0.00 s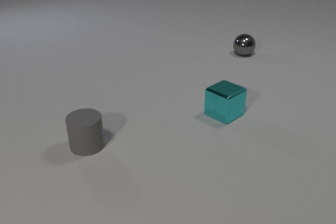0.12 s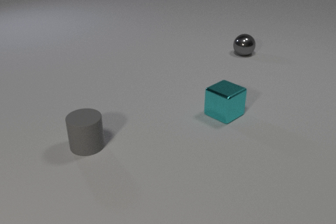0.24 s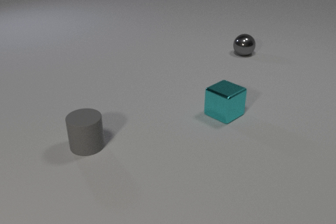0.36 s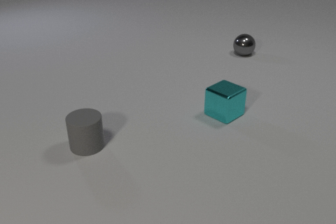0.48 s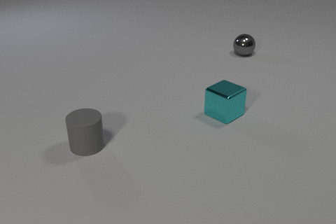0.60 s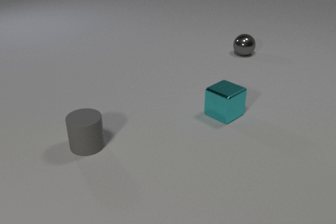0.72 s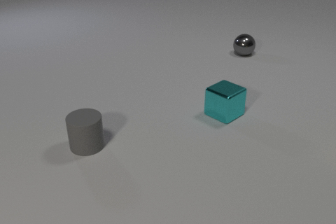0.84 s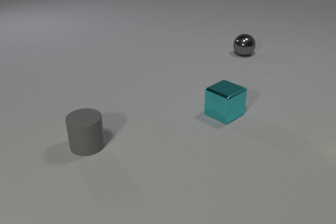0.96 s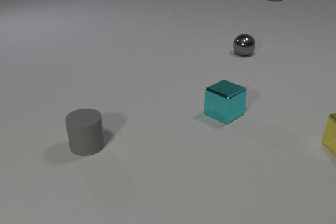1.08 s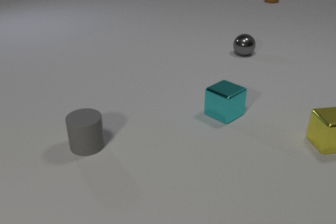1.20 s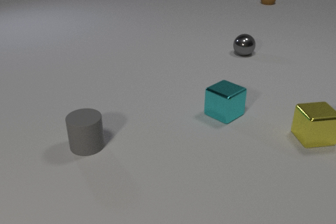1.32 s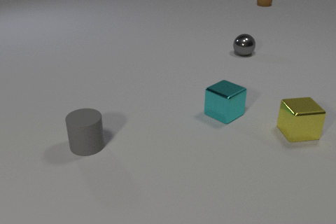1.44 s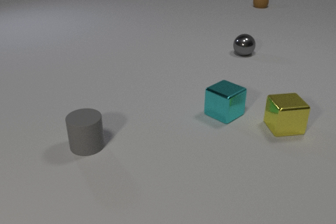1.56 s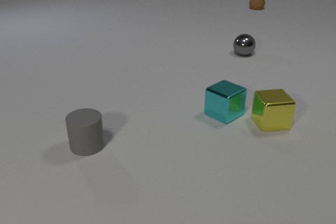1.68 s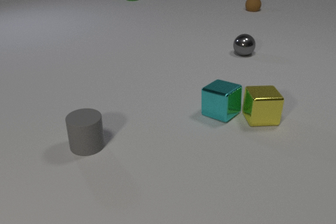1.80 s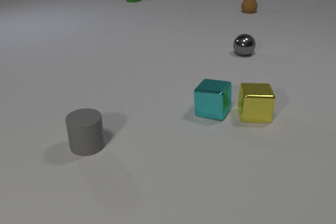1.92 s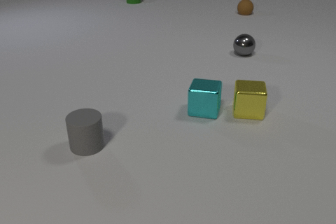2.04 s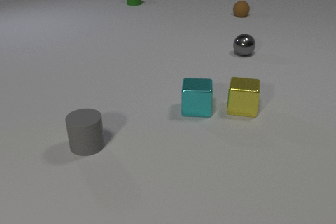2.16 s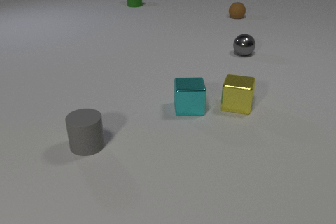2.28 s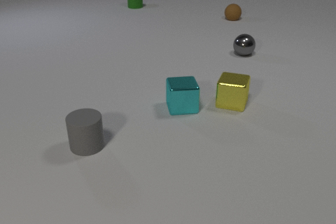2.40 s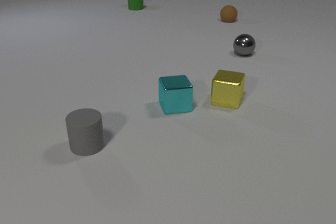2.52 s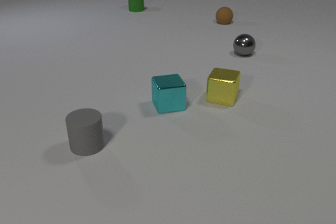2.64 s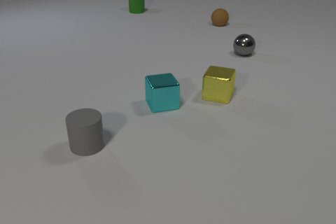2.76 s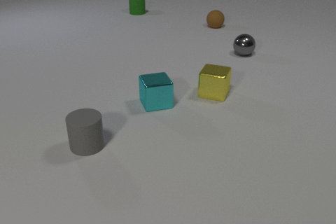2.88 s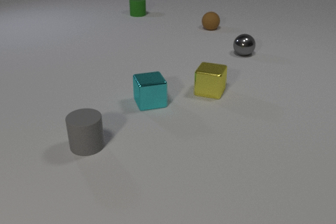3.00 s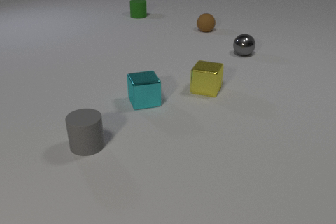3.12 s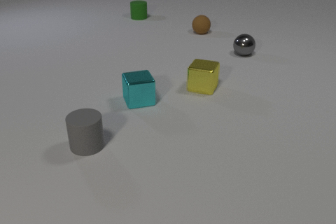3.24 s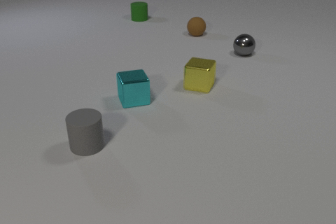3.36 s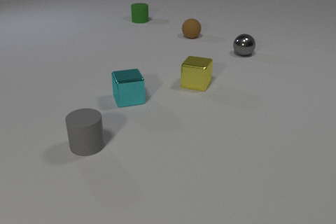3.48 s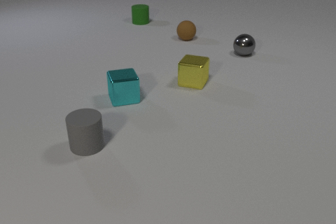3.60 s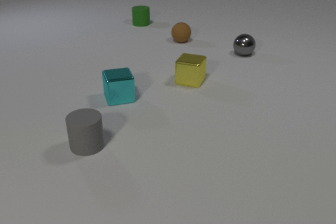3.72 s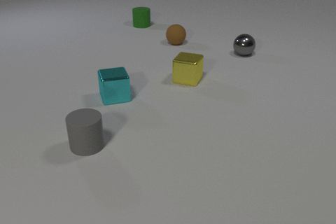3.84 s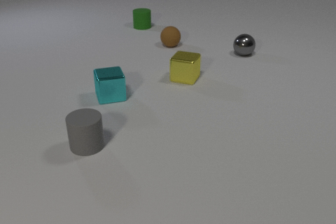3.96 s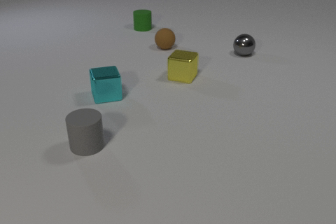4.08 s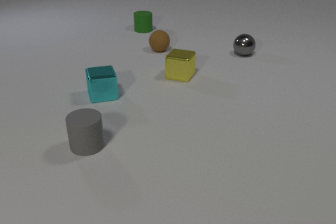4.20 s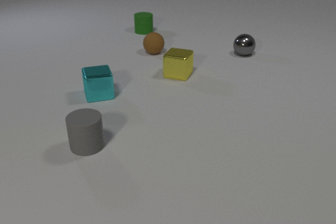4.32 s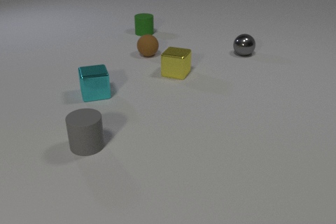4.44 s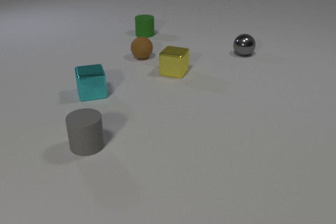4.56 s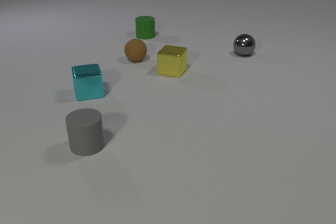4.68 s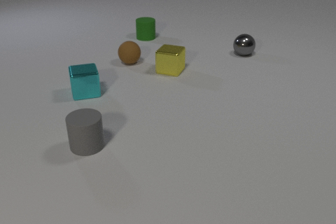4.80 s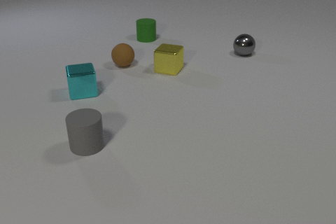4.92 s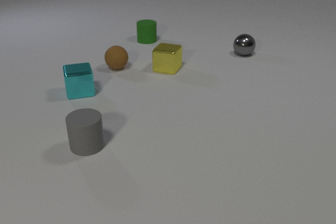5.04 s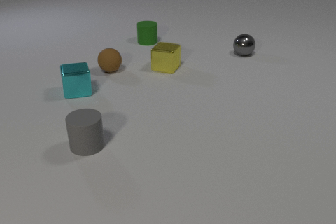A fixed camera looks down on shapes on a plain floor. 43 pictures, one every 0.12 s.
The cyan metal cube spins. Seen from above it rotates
counterclockwise.
The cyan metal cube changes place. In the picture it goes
to the left.
0.00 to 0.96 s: The yellow metal cube comes in at the right edge, slides to the left. The brown rubber sphere comes in at the top edge, rolls toward the camera and to the left.
0.96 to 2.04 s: The yellow metal cube slides to the left and away from the camera, spins clockwise seen from above by about 30 degrees, its near face sliding to the left. The cyan metal cube slides to the left, spins counterclockwise seen from above by about 45 degrees, its near face sliding to the right. The brown rubber sphere rolls toward the camera and to the left. The green rubber cylinder comes in at the top edge, slides toward the camera. The yellow metal cube and the cyan metal cube collide.
2.04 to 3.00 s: The yellow metal cube slides to the left and away from the camera. The cyan metal cube slides to the left, spins so that its near face slides to the right, counterclockwise seen from above. The brown rubber sphere rolls toward the camera and to the left. The green rubber cylinder slides toward the camera.
3.00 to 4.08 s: The yellow metal cube slides away from the camera and to the left. The cyan metal cube slides to the left and away from the camera. The brown rubber sphere rolls toward the camera and to the left. The green rubber cylinder slides toward the camera.
4.08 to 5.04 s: The yellow metal cube slides away from the camera and to the left. The cyan metal cube slides to the left and away from the camera. The brown rubber sphere rolls toward the camera and to the left. The green rubber cylinder slides toward the camera.
What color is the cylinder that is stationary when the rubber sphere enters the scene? gray.
What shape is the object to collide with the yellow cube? cube.
What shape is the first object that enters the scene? sphere.
